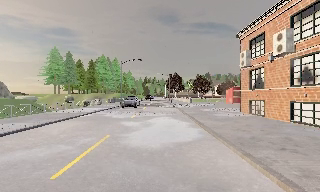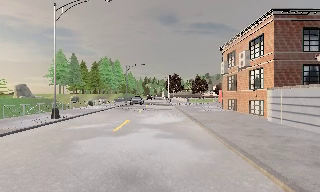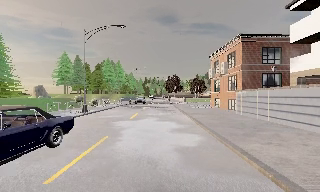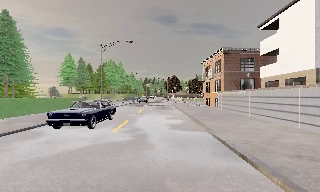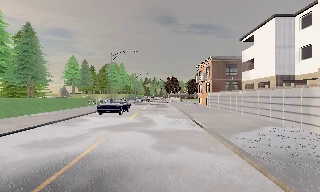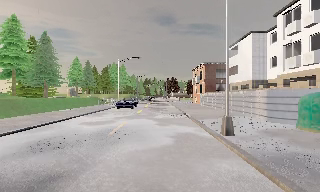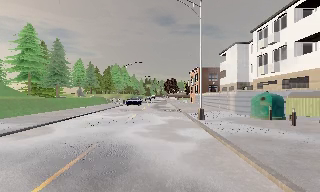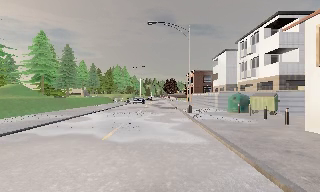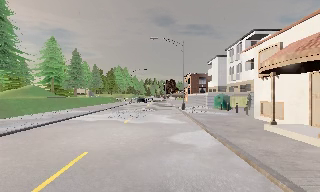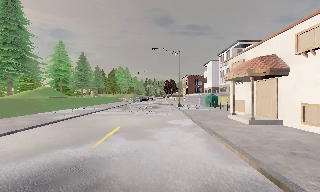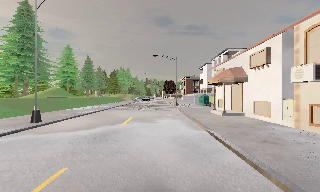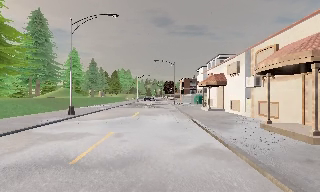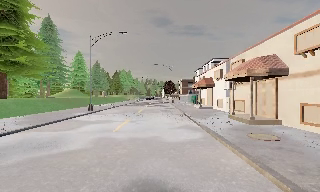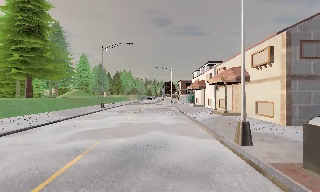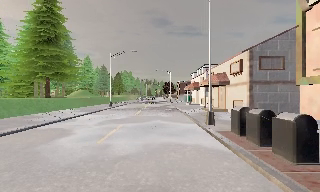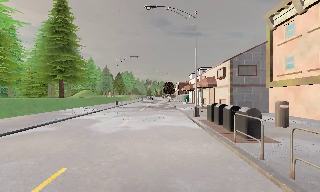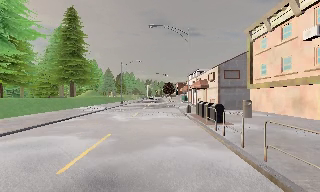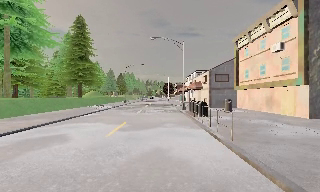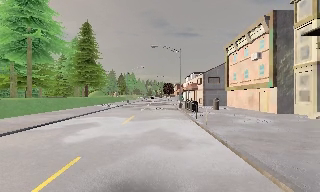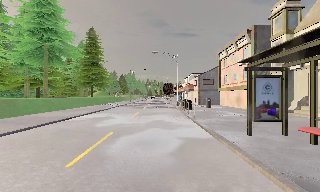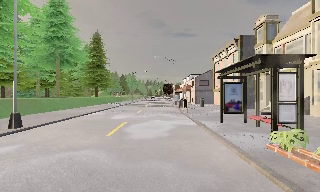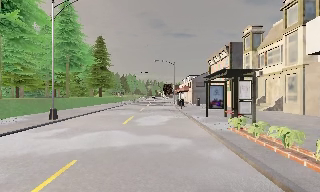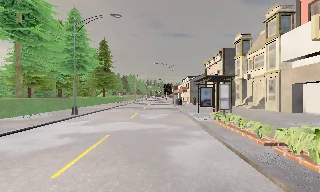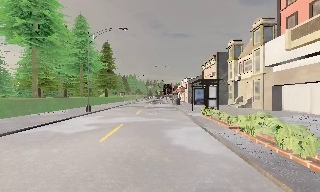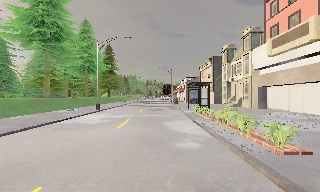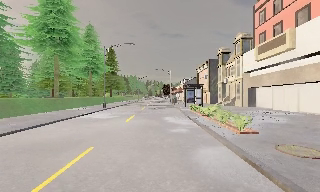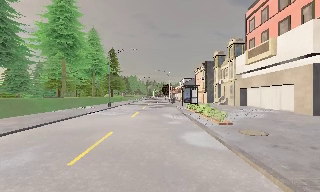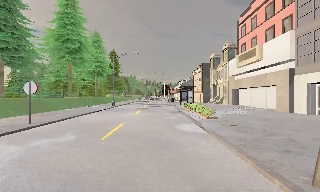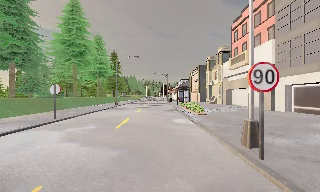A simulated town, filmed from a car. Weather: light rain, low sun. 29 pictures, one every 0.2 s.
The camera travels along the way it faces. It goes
backward.
0.0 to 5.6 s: The camera travels backward, about 85 m, so what stands in front gets smaller. It loses speed.
The film runs backward here.
